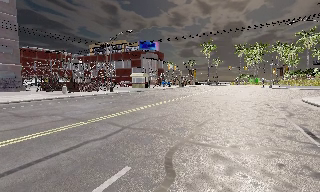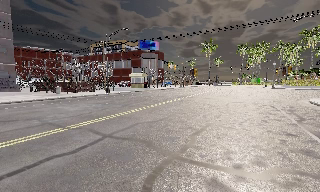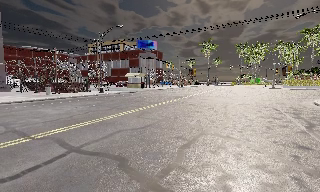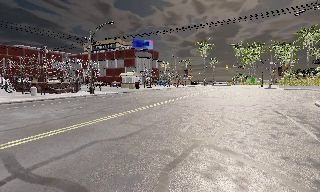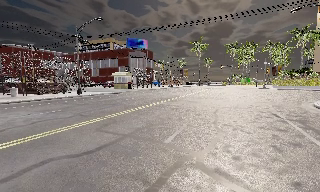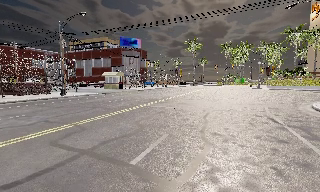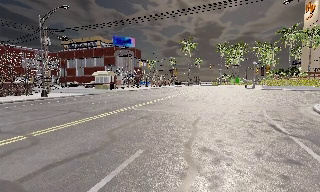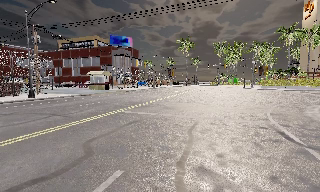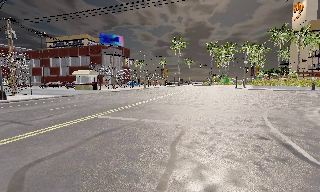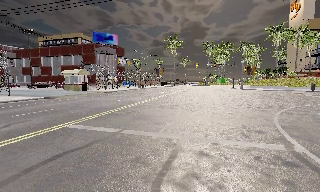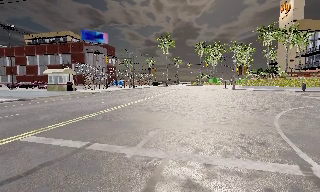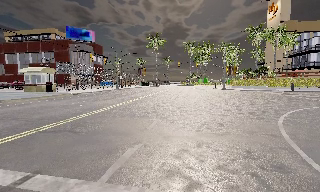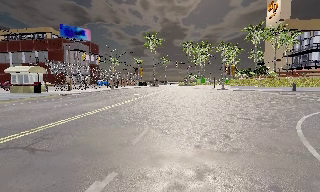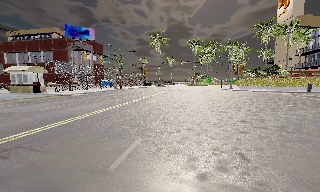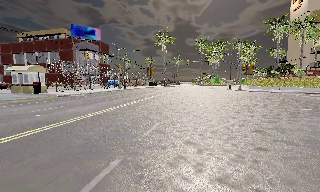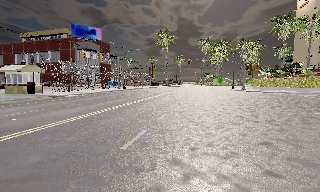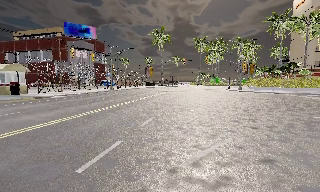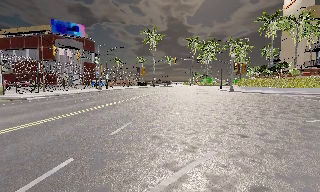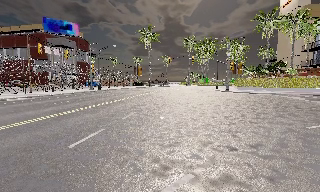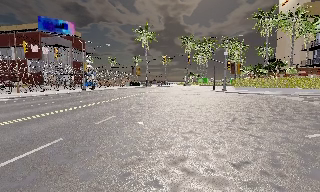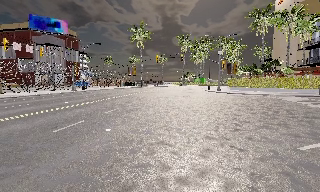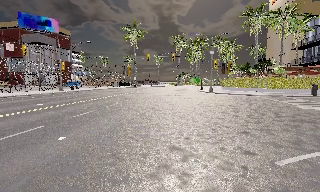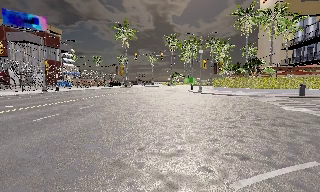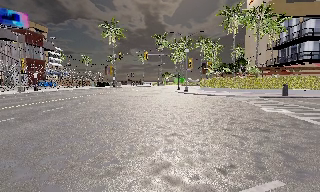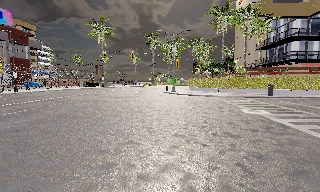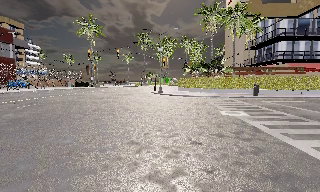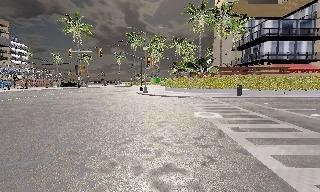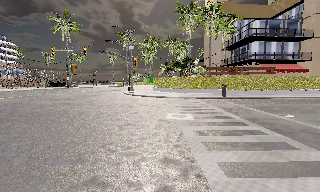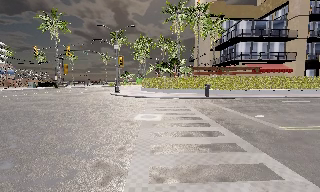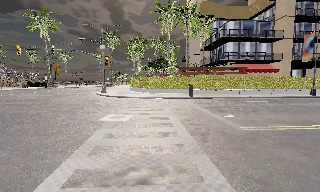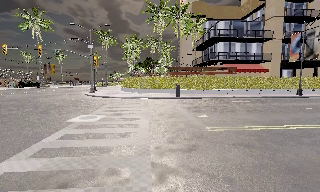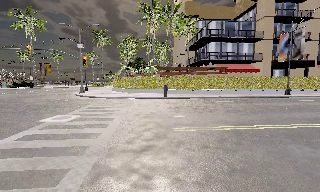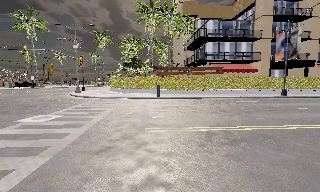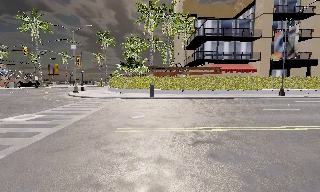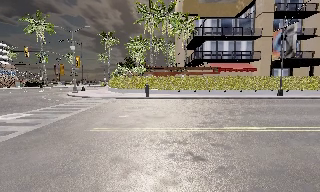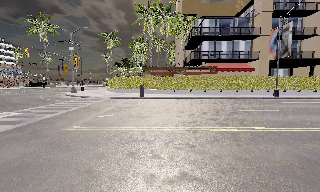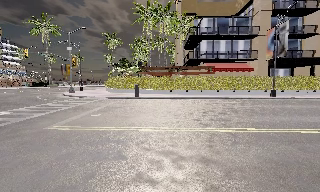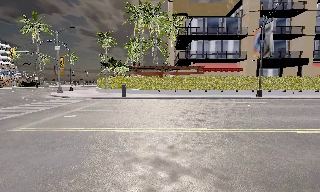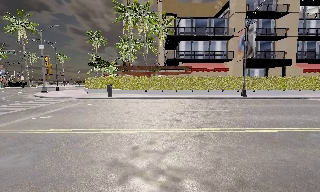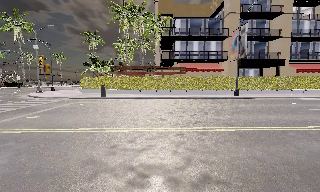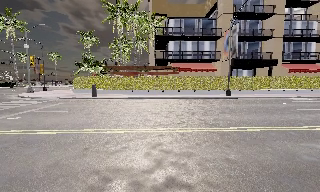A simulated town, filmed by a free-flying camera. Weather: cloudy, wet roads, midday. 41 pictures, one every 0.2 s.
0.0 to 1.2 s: The camera travels forward and to its right, about 6 m, so what stands in front looms larger.
1.2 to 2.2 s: The camera pans to its right, which is clockwise from overhead, by about 10 degrees. It travels forward, about 6 m, so what stands in front looms larger.
2.2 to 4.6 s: The camera travels forward and to its right, about 14 m, so what stands in front looms larger.
4.6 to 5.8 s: The camera swings to its right by about 10 degrees, and the scene slides to the left. It travels to its right, about 7 m, so close, fixed things drift to the left.
5.8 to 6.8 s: The camera travels to its right, about 5 m, so close, fixed things drift to the left.
6.8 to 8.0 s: The camera travels to its right, about 4.5 m, so close, fixed things drift to the left. It loses speed.
The film runs forward here.
